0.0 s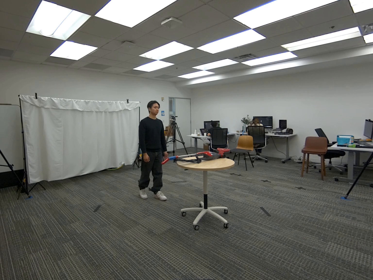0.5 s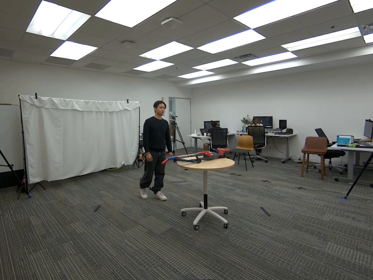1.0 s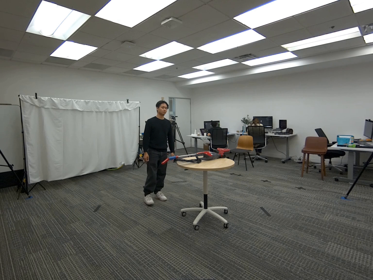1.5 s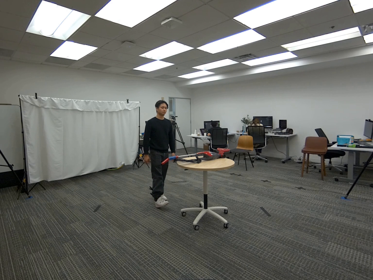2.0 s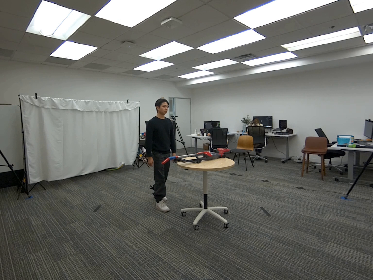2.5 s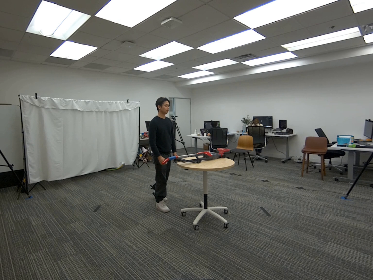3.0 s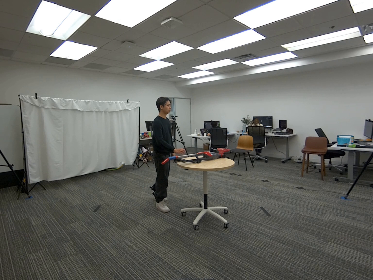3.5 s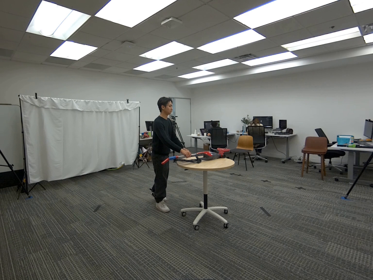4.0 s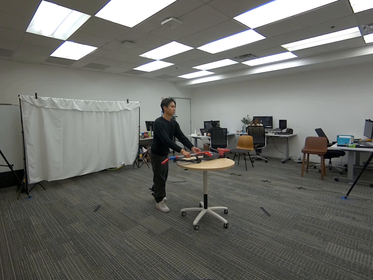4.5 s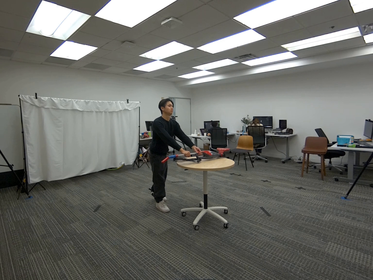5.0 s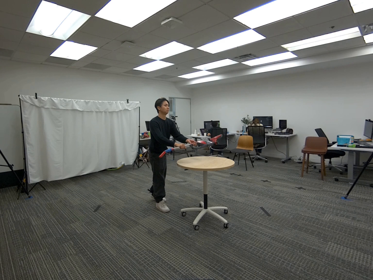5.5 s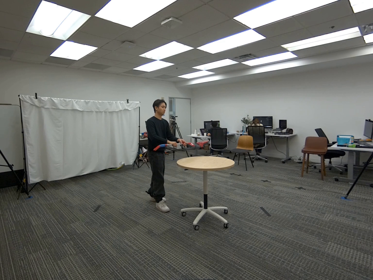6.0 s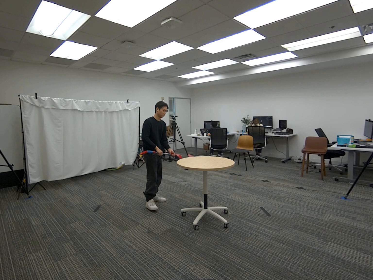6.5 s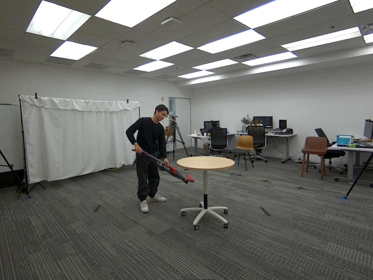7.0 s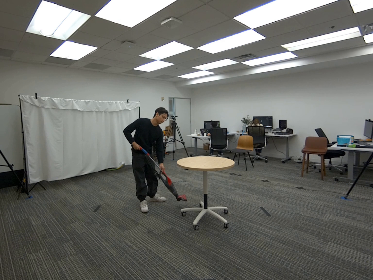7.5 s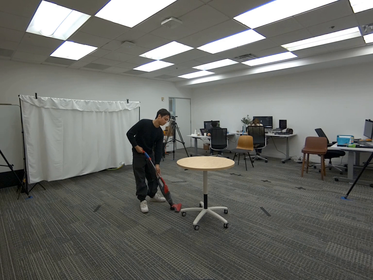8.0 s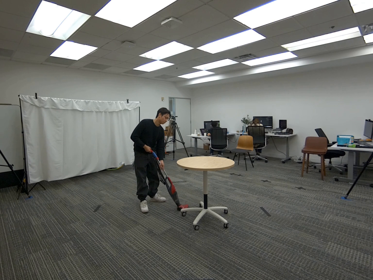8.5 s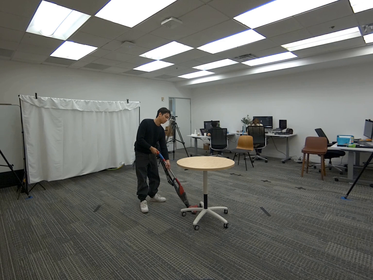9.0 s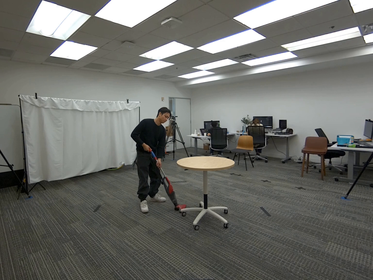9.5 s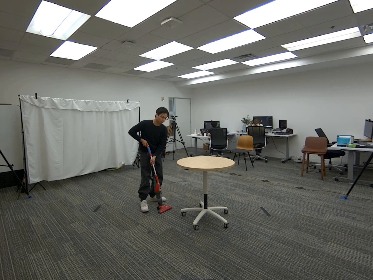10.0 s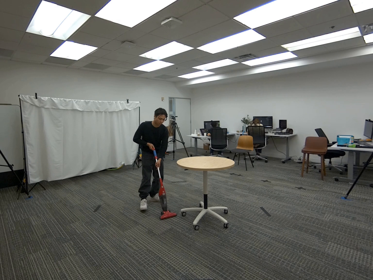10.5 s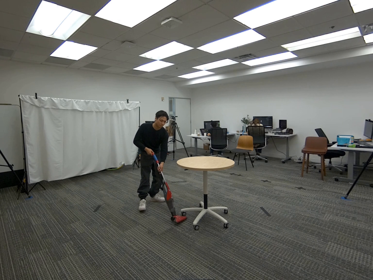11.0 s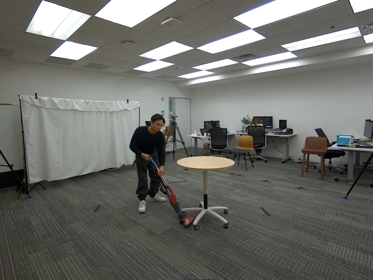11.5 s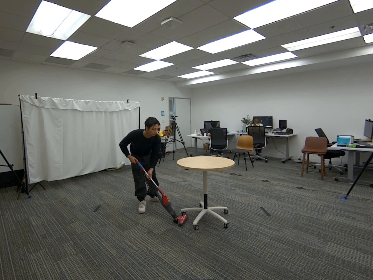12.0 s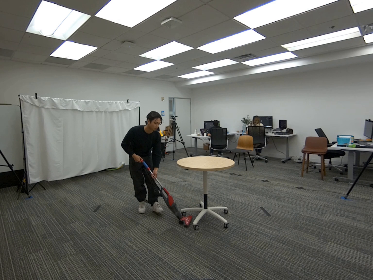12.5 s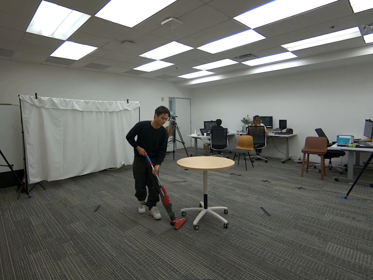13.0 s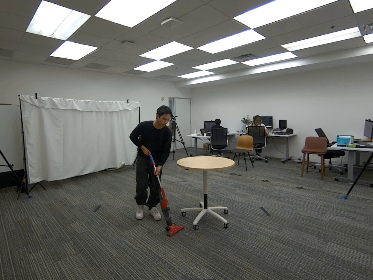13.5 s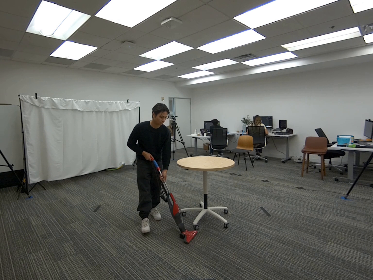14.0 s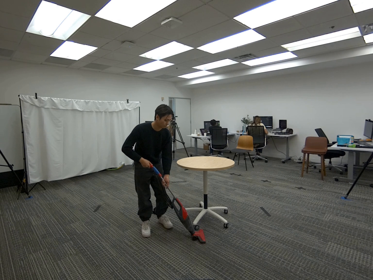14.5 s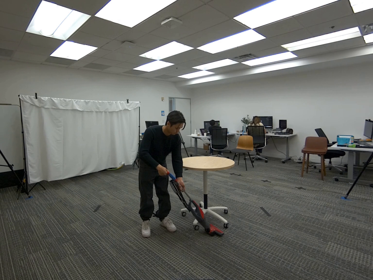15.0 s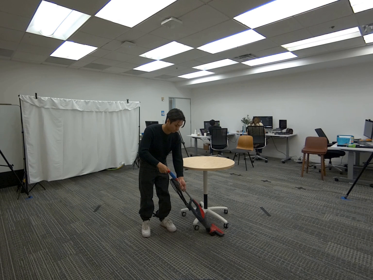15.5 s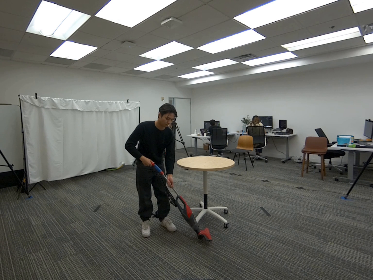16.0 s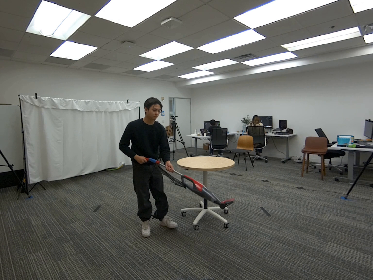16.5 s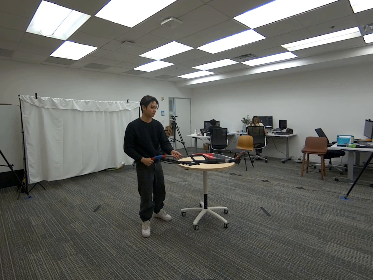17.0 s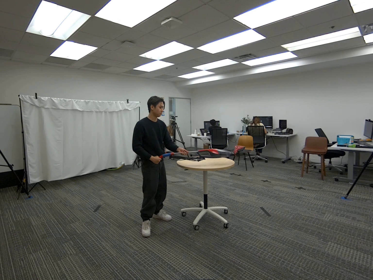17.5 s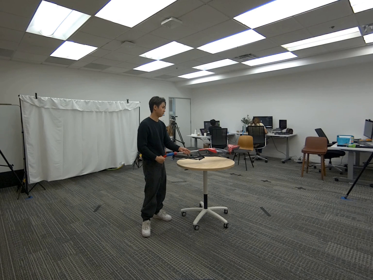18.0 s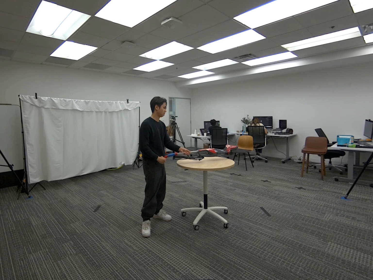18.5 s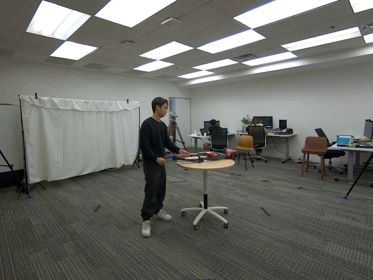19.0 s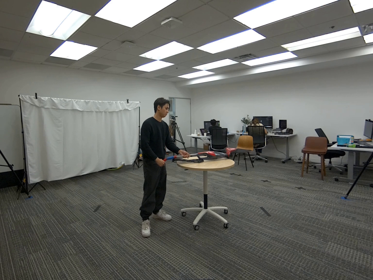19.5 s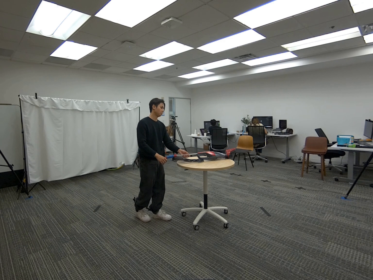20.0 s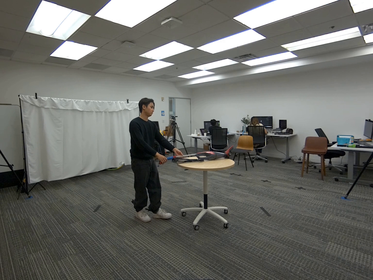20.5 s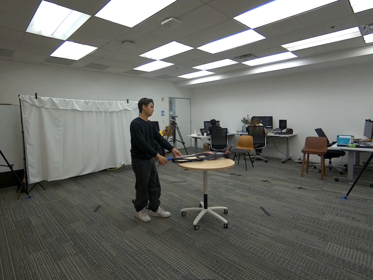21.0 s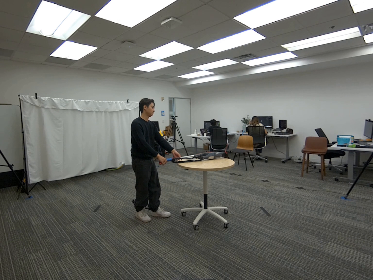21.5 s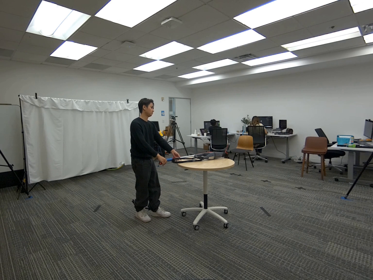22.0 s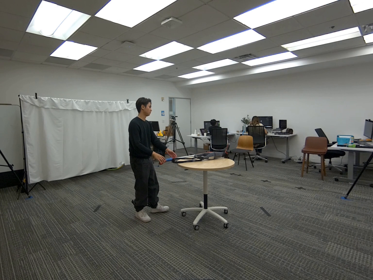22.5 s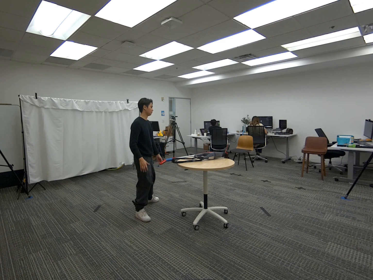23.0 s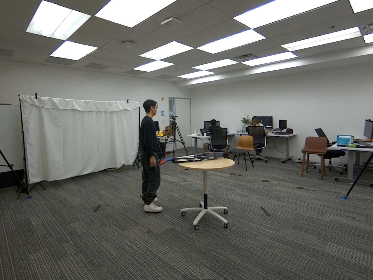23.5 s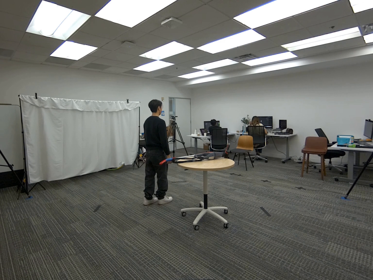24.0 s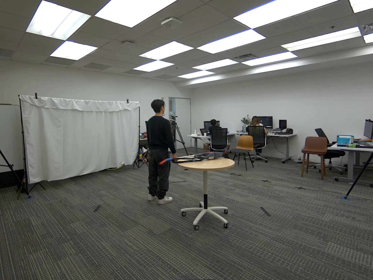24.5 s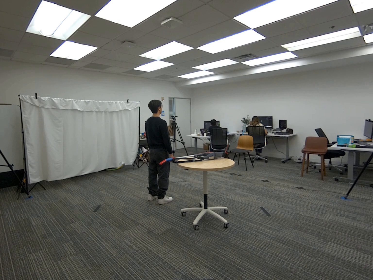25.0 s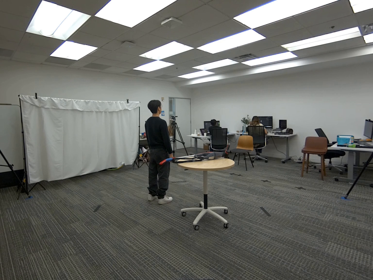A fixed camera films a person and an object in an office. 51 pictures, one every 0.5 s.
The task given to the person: Walk over to the vacuum resting on the round table and using both hands proceed to perform vacuum motions on the base of the round table. Place vacuum back on top of the round table when done.
